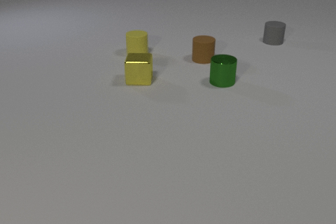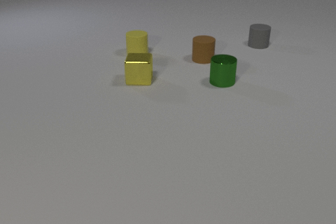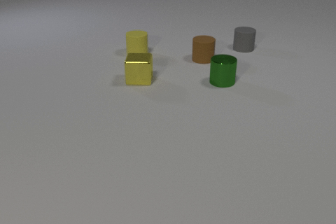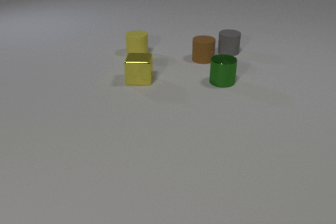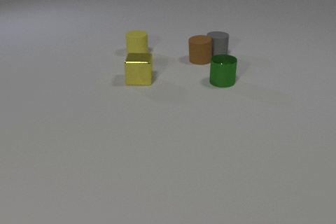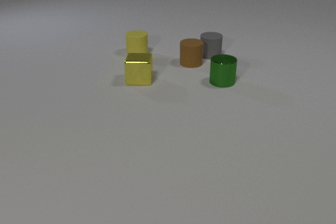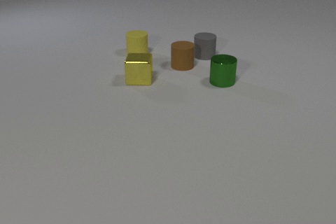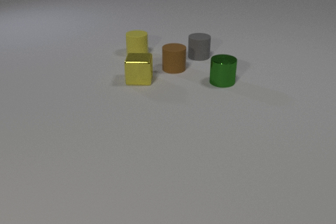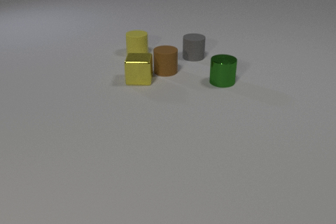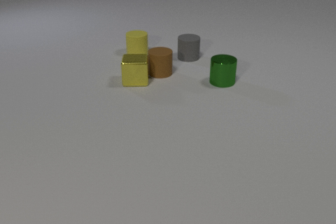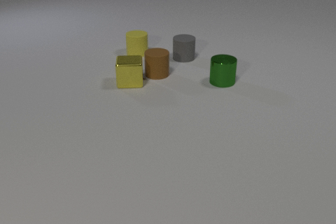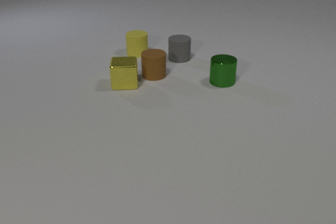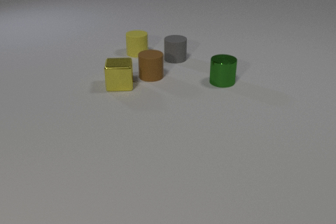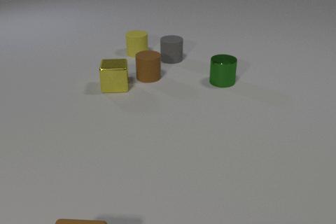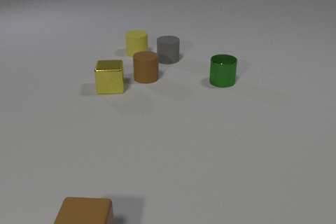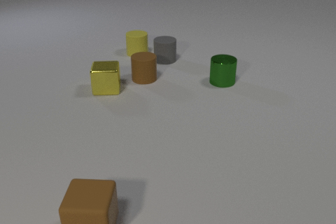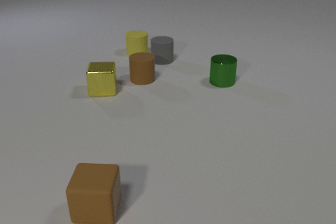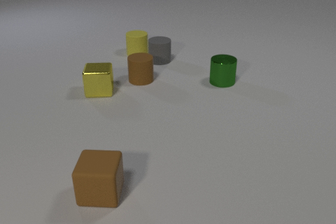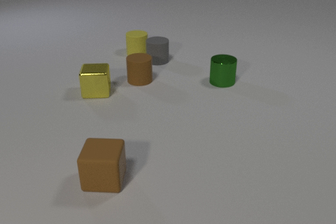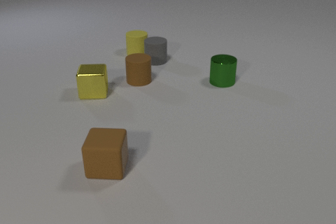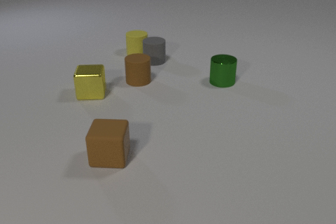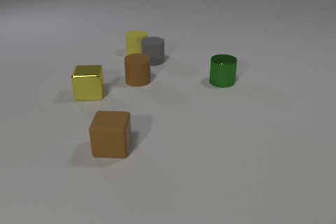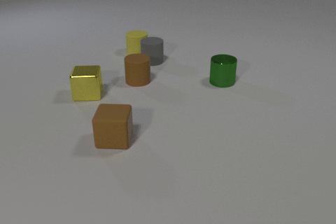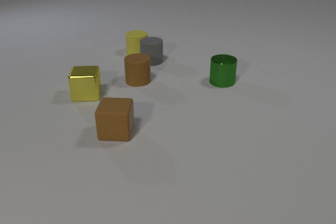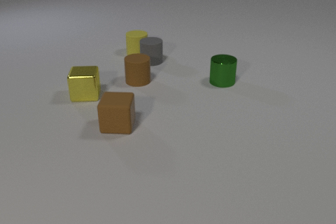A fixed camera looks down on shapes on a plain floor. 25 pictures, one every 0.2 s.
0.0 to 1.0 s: The gray rubber cylinder slides to the left and toward the camera. The brown rubber cylinder slides to the left and toward the camera. The gray rubber cylinder and the brown rubber cylinder collide.
1.0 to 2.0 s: The gray rubber cylinder slides to the left. The brown rubber cylinder slides to the left and toward the camera. The yellow metal cube slides to the left and toward the camera. The brown rubber cylinder and the yellow metal cube collide.
2.0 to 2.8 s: The gray rubber cylinder slides to the left. The brown rubber cylinder slides to the left and toward the camera. The yellow metal cube slides to the left and toward the camera. The brown rubber cube comes in at the bottom edge, slides away from the camera.
2.8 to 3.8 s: The gray rubber cylinder slides to the left. The brown rubber cylinder slides to the left and toward the camera. The yellow metal cube slides to the left and toward the camera. The brown rubber cube slides away from the camera.
3.8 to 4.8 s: The yellow metal cube slides to the left. The brown rubber cube slides away from the camera.
What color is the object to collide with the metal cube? brown.
What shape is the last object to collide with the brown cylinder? cube.
How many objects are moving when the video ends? 2.
